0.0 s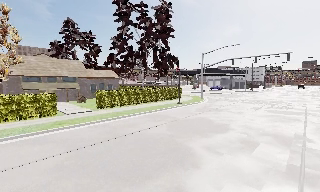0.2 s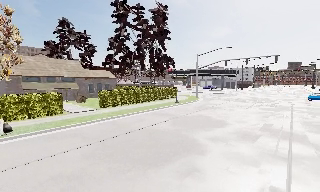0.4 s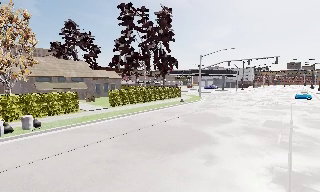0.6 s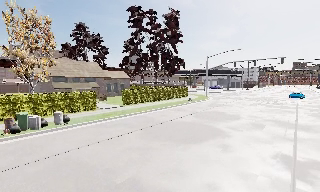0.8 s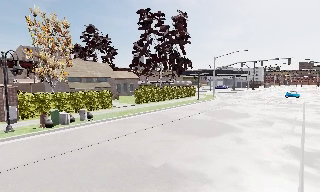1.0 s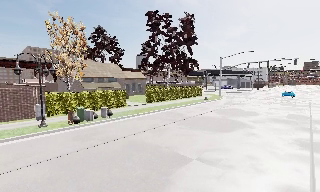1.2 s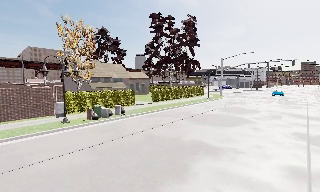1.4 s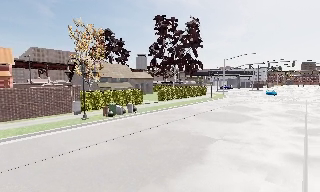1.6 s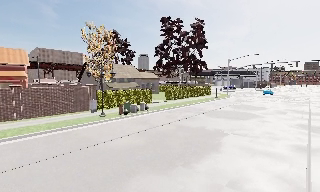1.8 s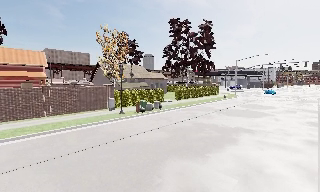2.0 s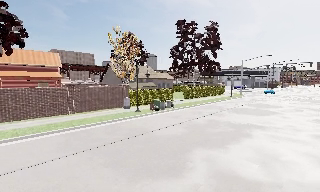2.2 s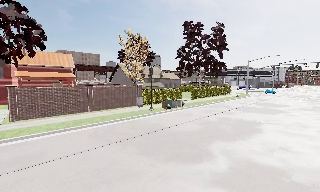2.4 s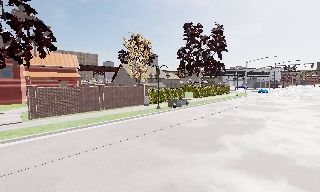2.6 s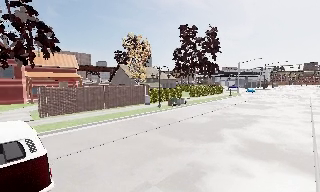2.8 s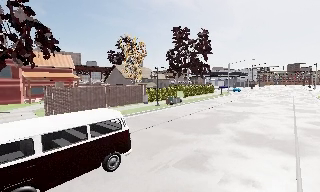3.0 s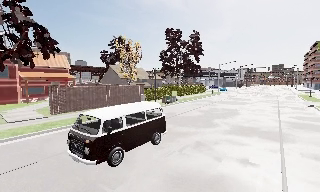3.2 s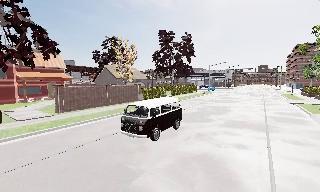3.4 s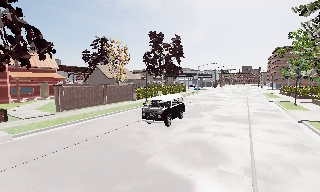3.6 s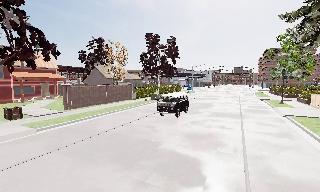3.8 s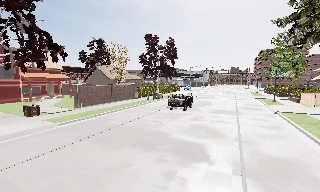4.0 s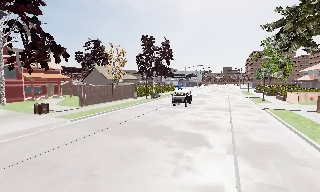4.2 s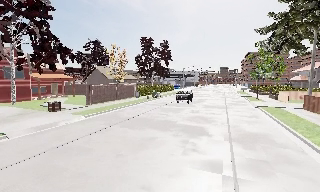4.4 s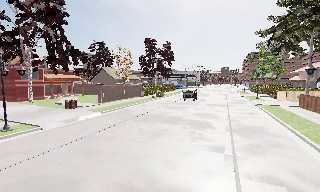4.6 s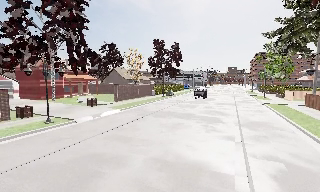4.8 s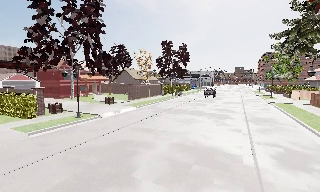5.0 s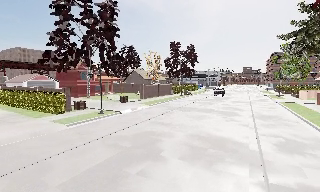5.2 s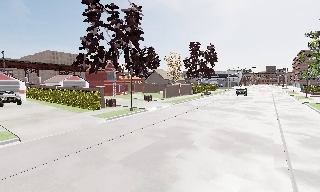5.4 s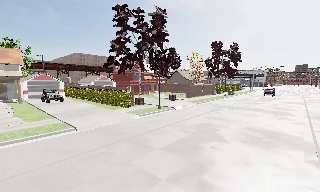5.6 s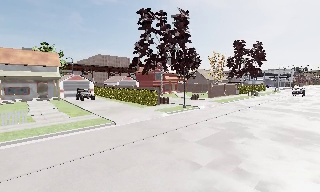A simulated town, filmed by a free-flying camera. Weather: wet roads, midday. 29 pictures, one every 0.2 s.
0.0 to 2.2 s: The camera travels backward and to its left, about 15 m, so what stands in front gets smaller.
2.2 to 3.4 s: The camera pans to its right, which is clockwise from overhead, by about 20 degrees. It travels backward and to its left, about 9 m, so what stands in front gets smaller.
3.4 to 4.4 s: The camera travels backward and to its left, about 8 m, so what stands in front gets smaller.
4.4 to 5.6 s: The scene slides to the right, as the camera pans about 25 degrees to its left. It travels backward and to its left, about 9 m, so what stands in front gets smaller.
The film runs backward here.
